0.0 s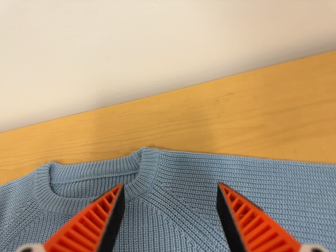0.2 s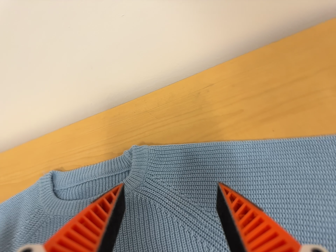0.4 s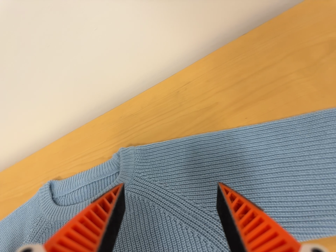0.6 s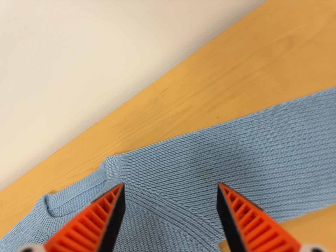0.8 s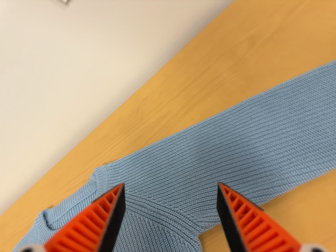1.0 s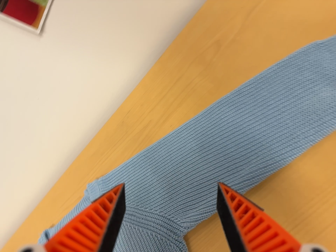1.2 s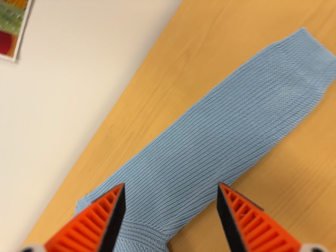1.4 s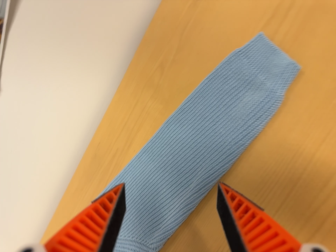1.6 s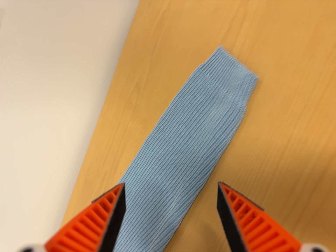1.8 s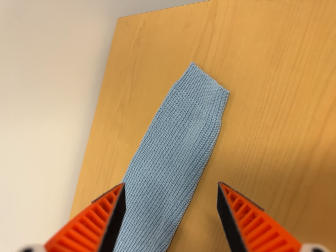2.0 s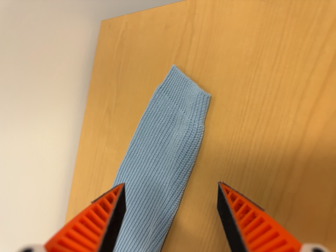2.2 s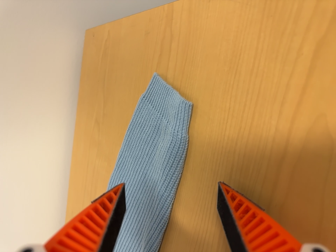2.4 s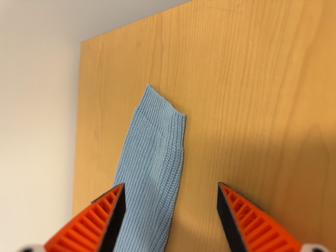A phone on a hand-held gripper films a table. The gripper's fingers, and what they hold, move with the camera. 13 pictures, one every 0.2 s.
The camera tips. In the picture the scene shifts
downward.
The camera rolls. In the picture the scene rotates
counterclockwise.
0.0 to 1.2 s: The camera travels to its right and backward, about 26 cm, so close, fixed things drift to the left. It rolls about its line of sight by about 40 degrees, and the scene rotates counterclockwise.
1.2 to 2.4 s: The camera travels to its right and toward the top of its view, about 18 cm, so close, fixed things drift to the left. It rolls about its line of sight by about 30 degrees, and the scene rotates counterclockwise.
The film runs forward here.
